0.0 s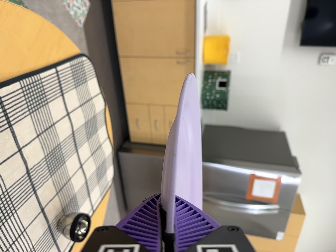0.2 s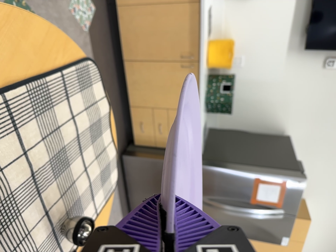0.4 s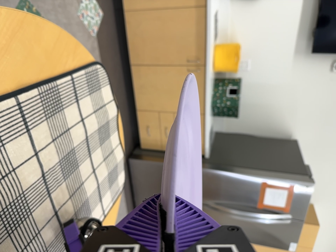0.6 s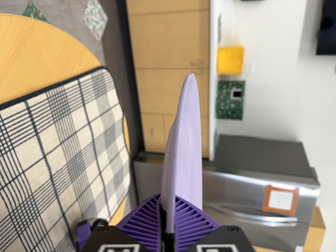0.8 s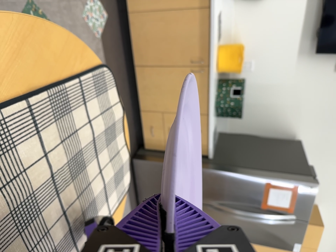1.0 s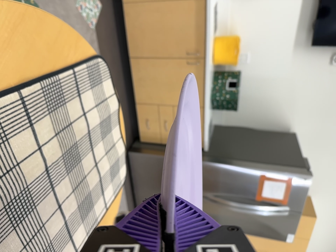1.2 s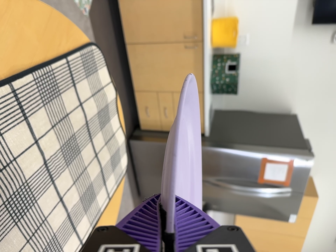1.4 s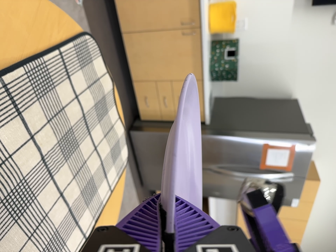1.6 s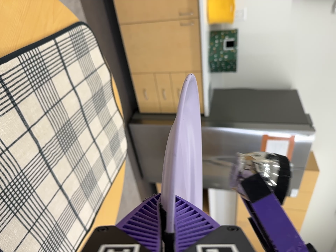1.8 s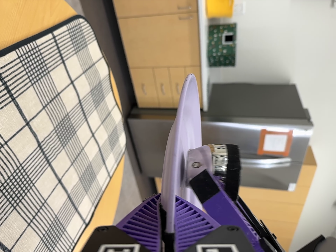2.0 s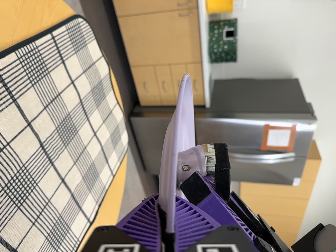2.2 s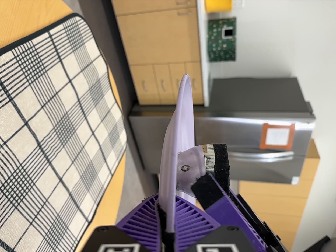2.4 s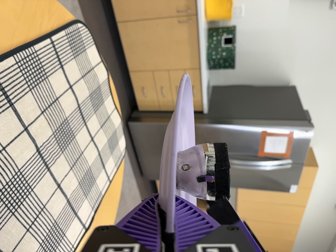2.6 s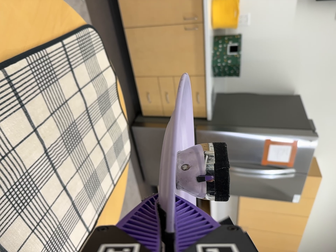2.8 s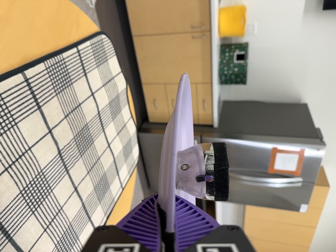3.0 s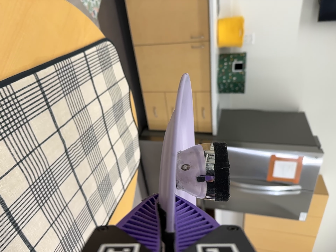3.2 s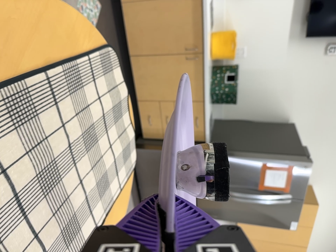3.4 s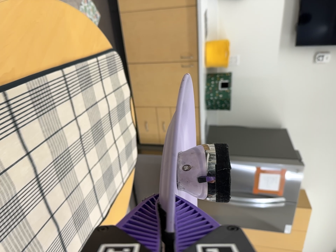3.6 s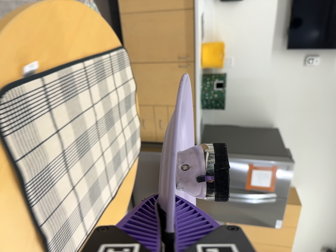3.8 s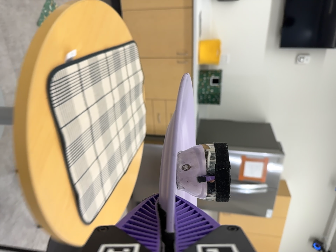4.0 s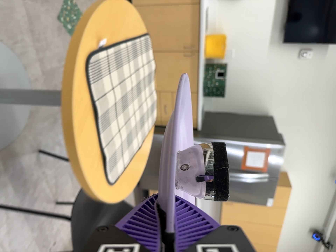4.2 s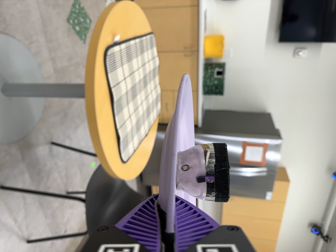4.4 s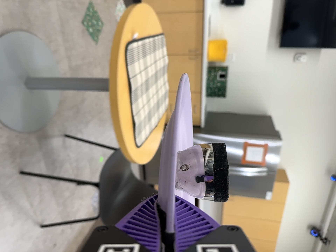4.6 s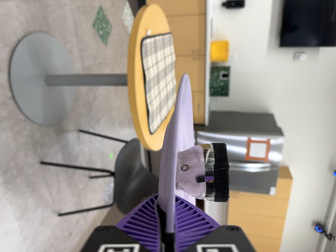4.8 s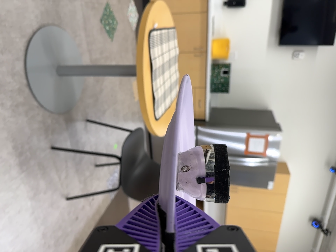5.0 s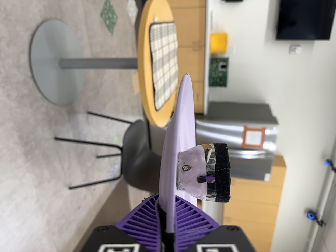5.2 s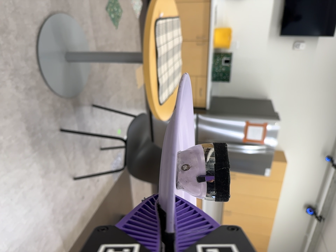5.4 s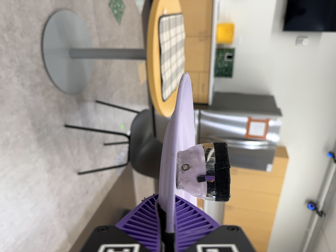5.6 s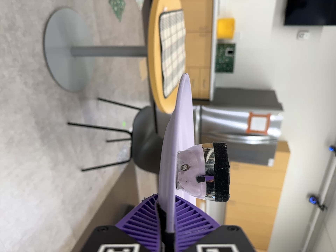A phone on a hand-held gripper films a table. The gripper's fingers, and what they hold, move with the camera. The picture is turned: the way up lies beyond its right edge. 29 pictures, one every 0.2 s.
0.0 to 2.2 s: The camera's aim tips toward the bottom of its view by about 10 degrees, and the scene shifts upward.
2.2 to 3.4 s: The camera travels backward and toward the bottom of its view, about 18 cm, so what stands in front gets smaller. Its aim tips toward the top of its view by about 10 degrees.
3.4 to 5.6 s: The camera travels backward and toward the bottom of its view, about 110 cm, so what stands in front gets smaller.
The film runs backward here.
